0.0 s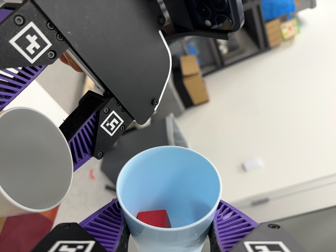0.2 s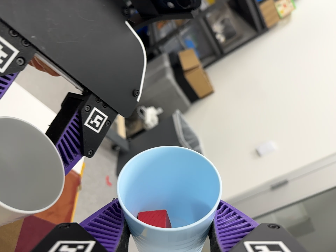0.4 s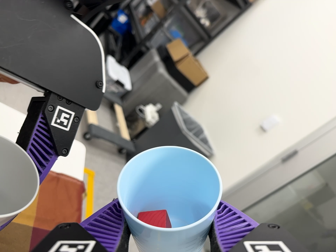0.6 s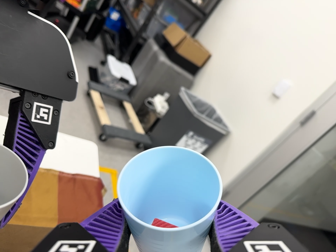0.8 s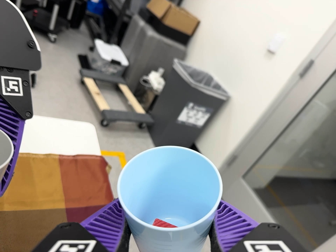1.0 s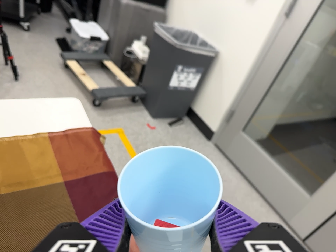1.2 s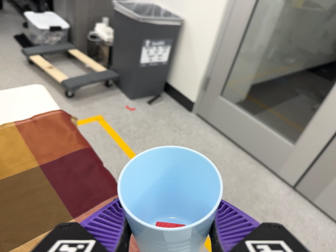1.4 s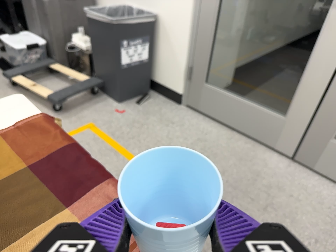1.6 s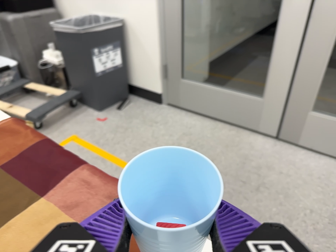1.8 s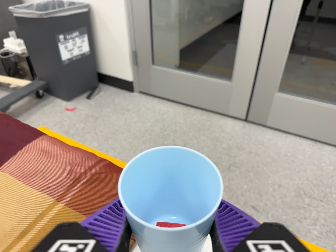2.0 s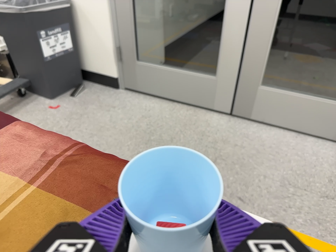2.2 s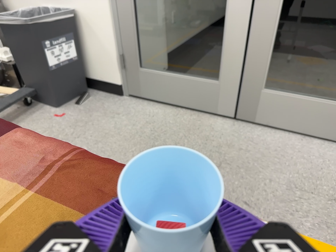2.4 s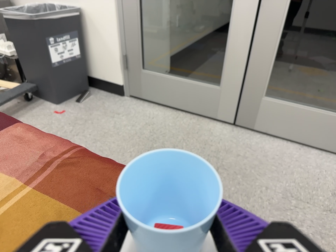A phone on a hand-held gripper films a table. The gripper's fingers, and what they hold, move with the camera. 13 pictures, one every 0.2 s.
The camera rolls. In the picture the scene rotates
counterclockwise.
0.0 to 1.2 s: The camera travels to its right, toward the bottom of its view and forward, about 22 cm, so close, fixed things drift to the left. Its aim tips toward the bottom of its view by about 20 degrees, and the scene shifts upward. It rolls about its line of sight by about 60 degrees, and the scene rotates counterclockwise.
1.2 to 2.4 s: The camera swings to its right by about 10 degrees, and the scene slides to the left. It travels toward the bottom of its view and to its right, about 20 cm, so close, fixed things drift upward. It rolls about its line of sight by about 20 degrees, and the scene rotates counterclockwise.
The film runs backward here.
